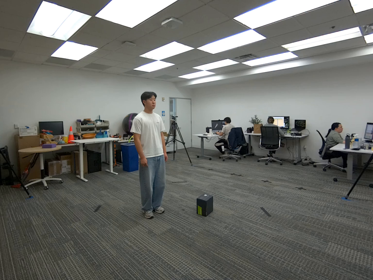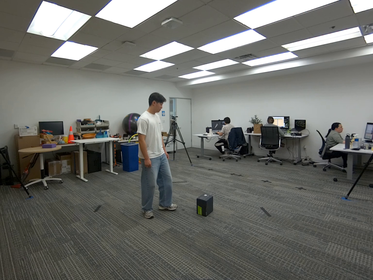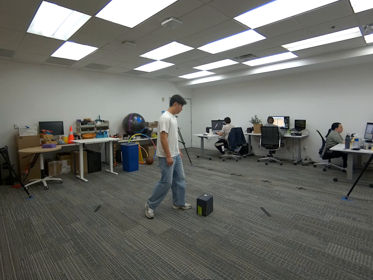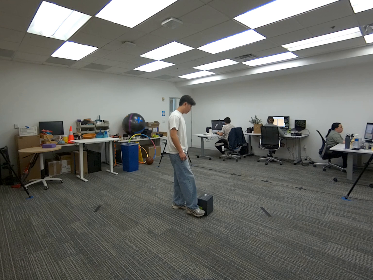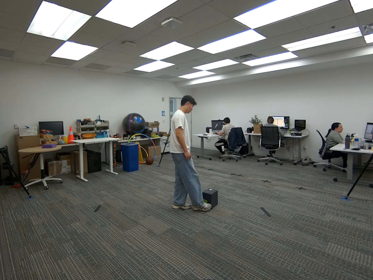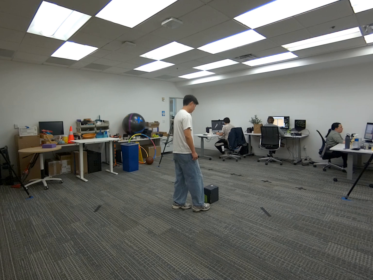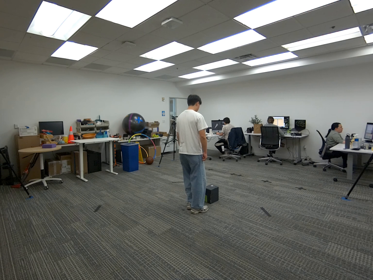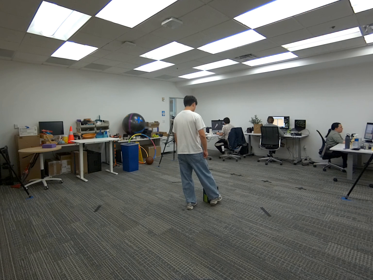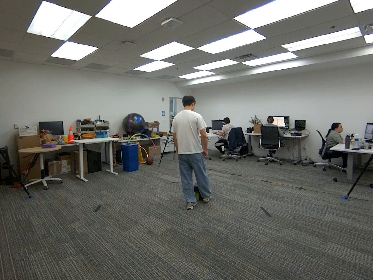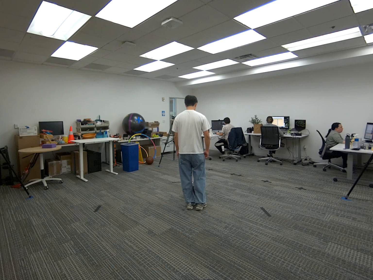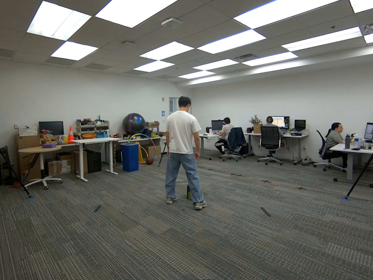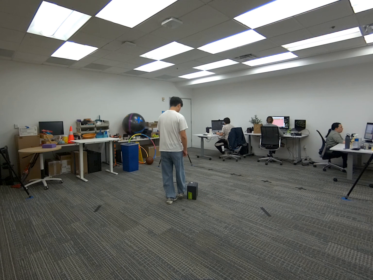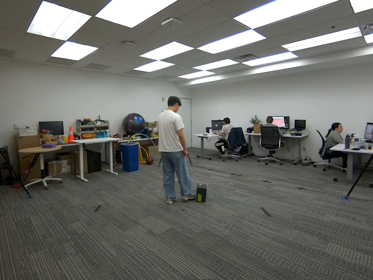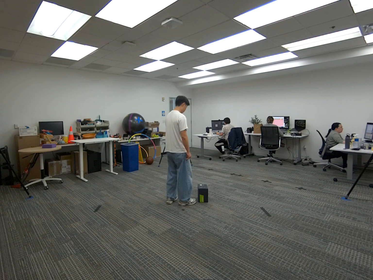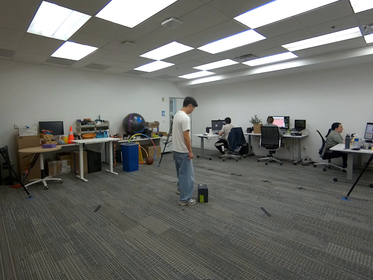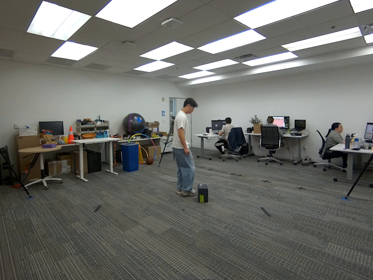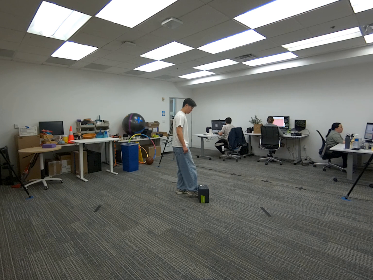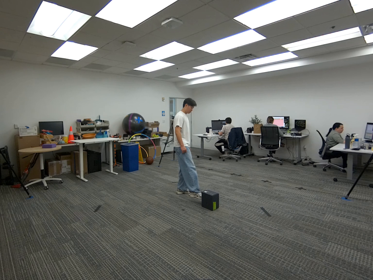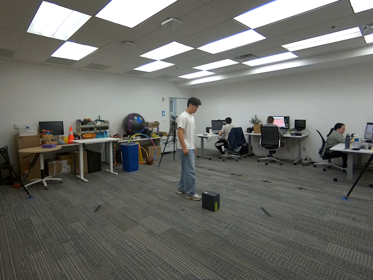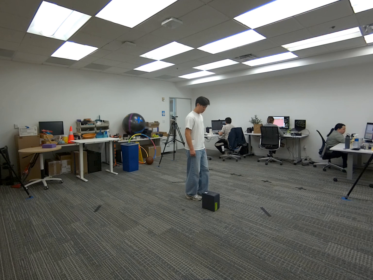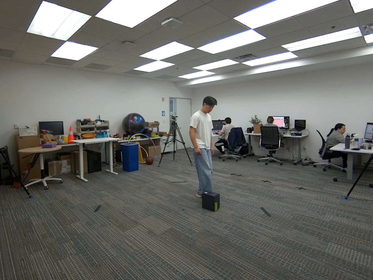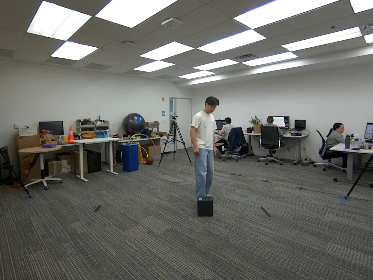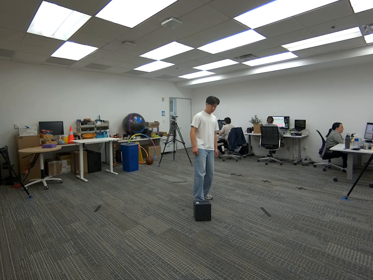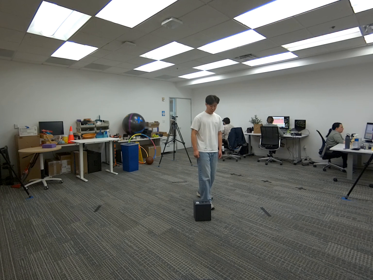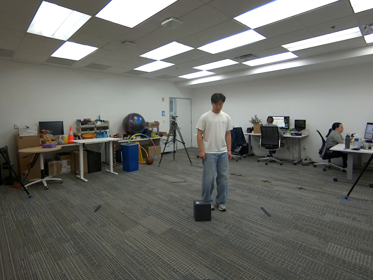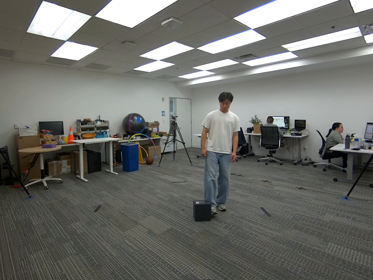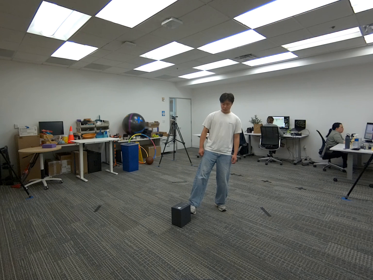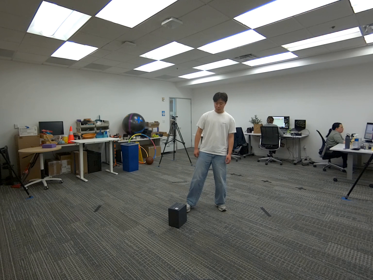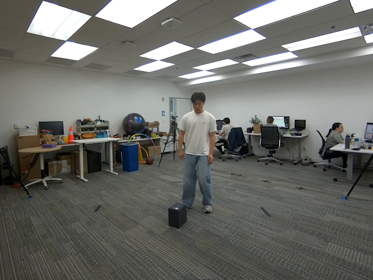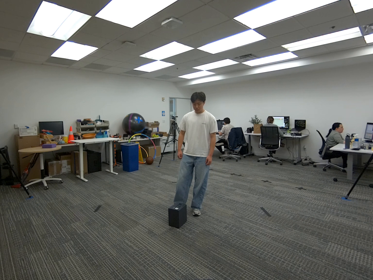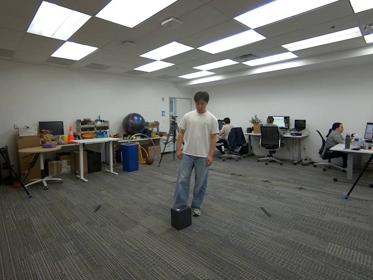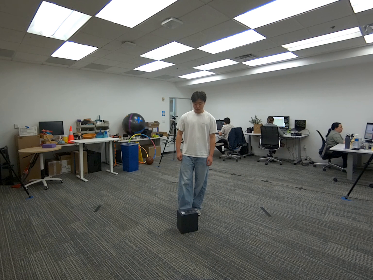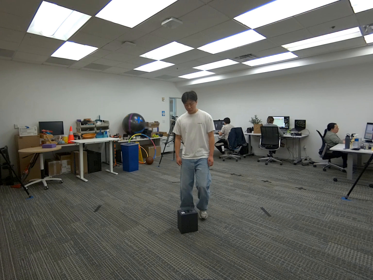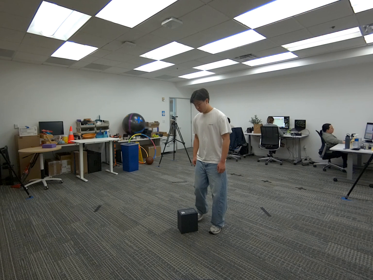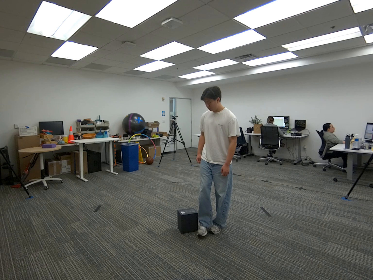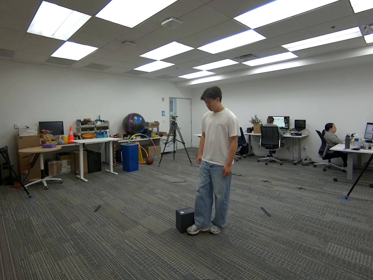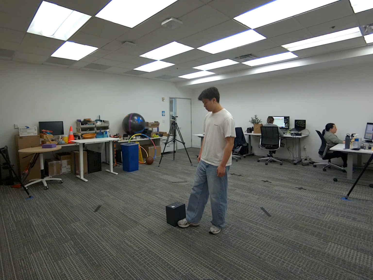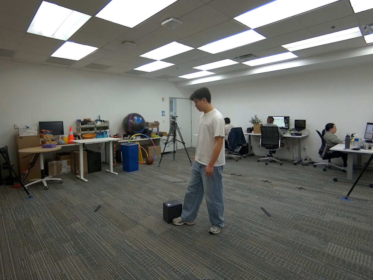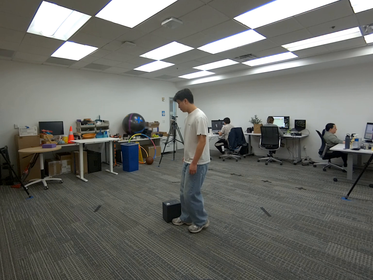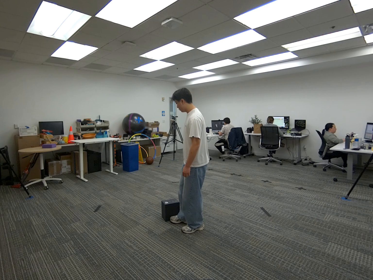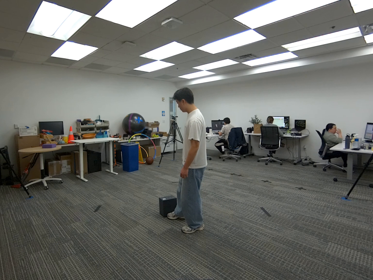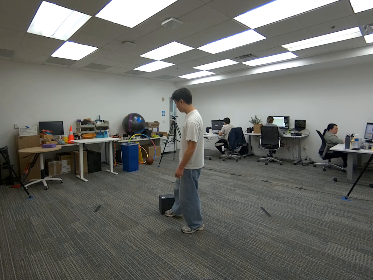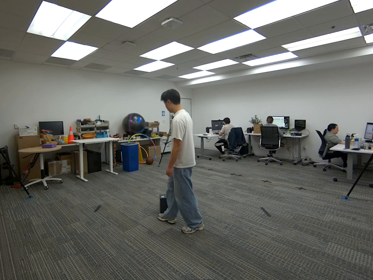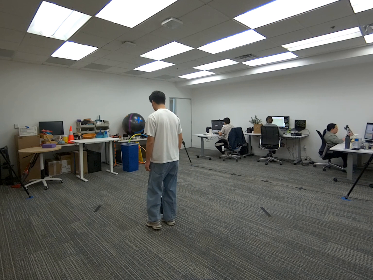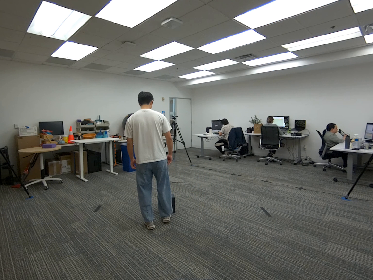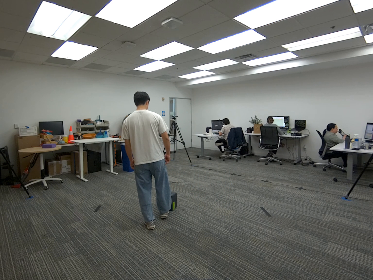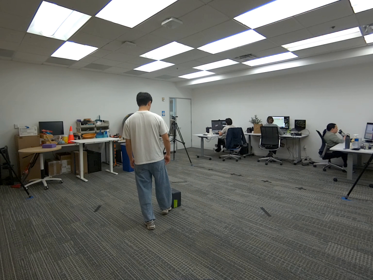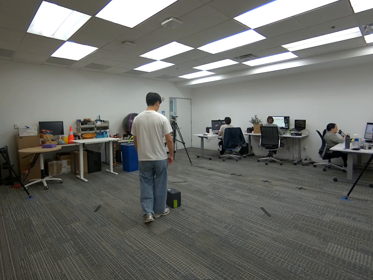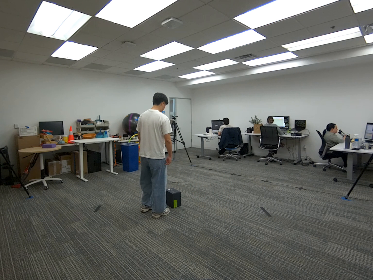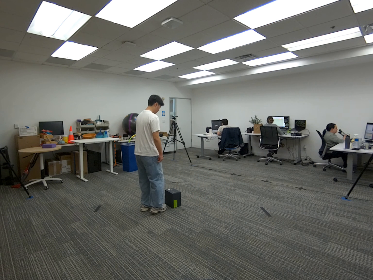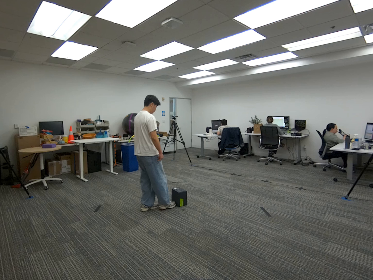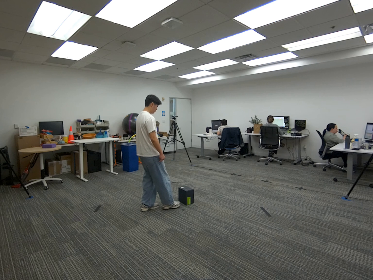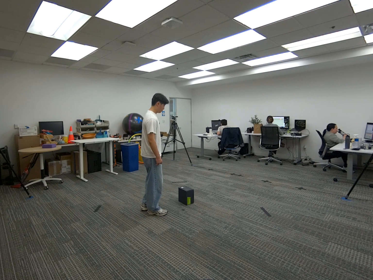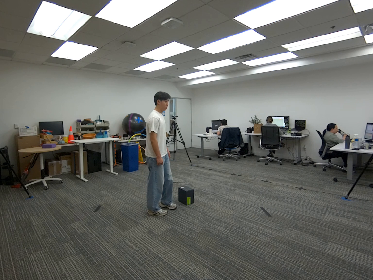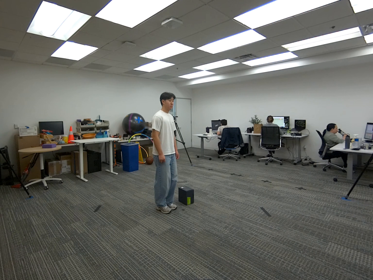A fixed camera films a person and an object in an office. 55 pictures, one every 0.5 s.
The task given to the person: Walk to the box and use your right leg to push the box aside.
